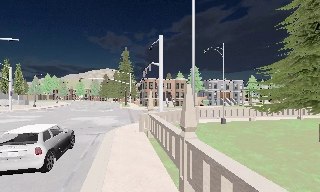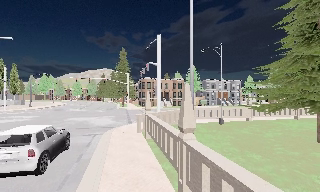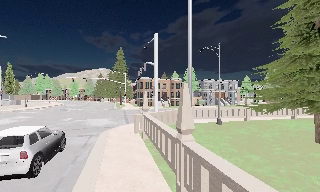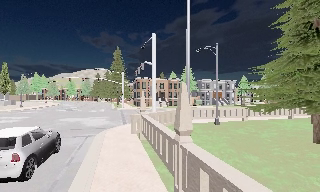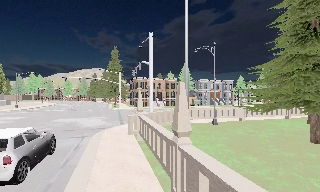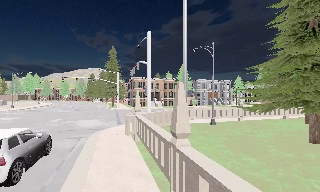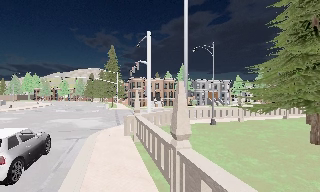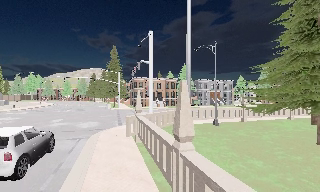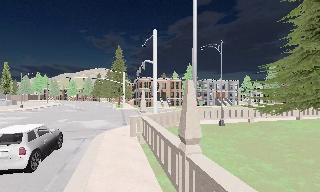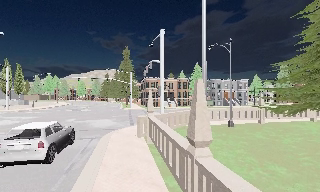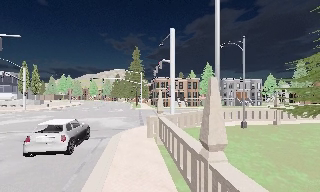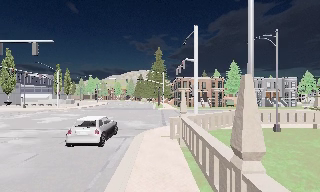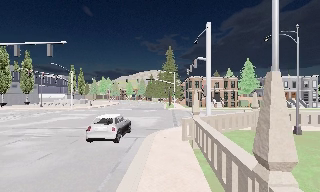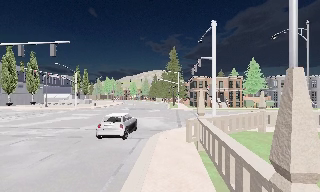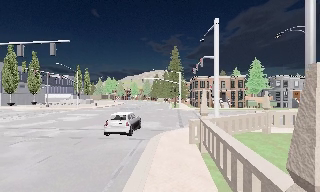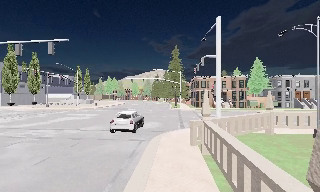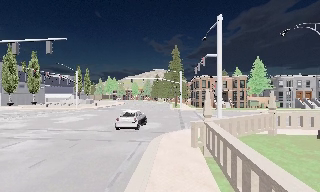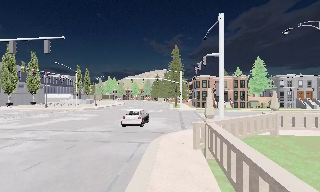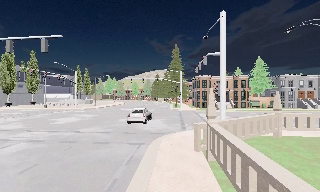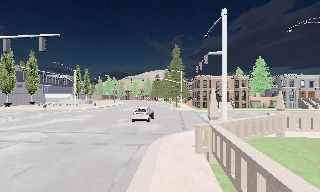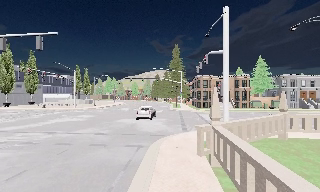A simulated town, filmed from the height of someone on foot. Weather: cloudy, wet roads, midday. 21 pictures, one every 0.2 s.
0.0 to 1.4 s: The camera travels forward, about 1 m, so what stands in front looms larger.
1.4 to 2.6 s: The scene slides to the right, as the camera pans about 20 degrees to its left. It travels forward, about 1 m, so what stands in front looms larger.
2.6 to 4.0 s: The camera travels forward, about 1.5 m, so what stands in front looms larger.
The film runs forward here.
